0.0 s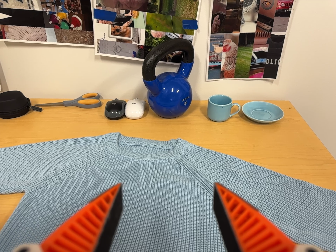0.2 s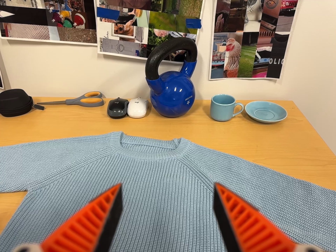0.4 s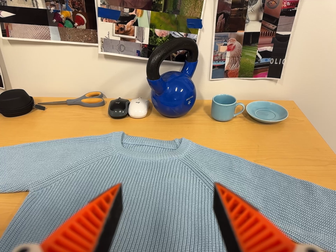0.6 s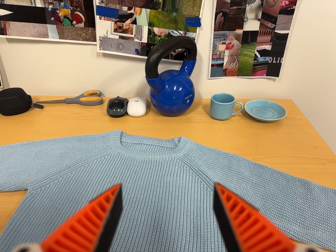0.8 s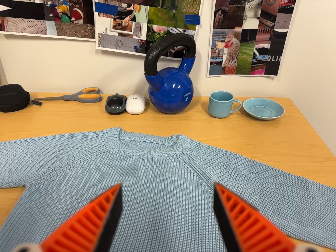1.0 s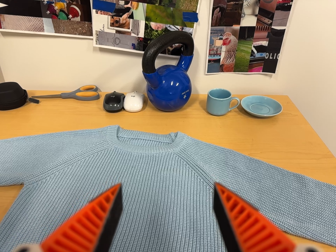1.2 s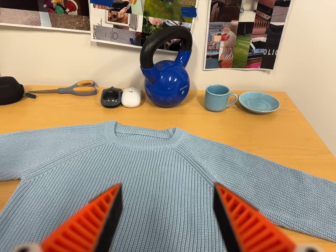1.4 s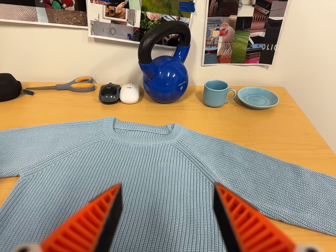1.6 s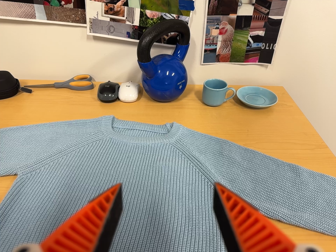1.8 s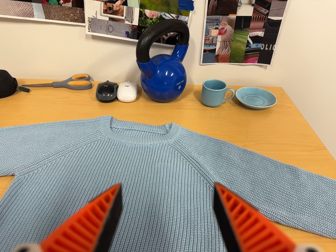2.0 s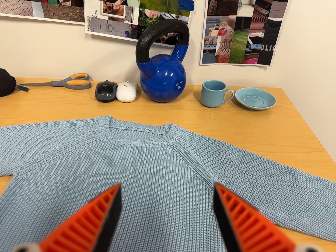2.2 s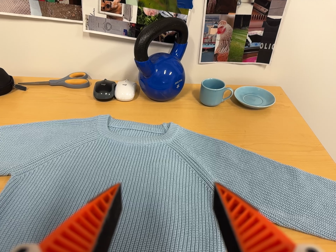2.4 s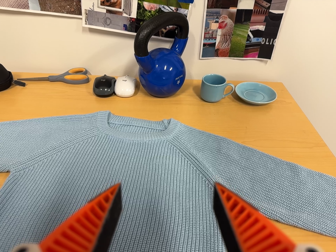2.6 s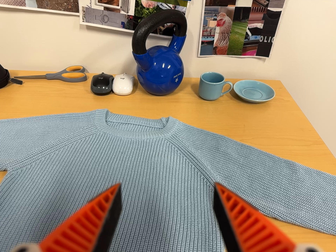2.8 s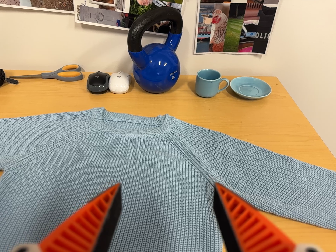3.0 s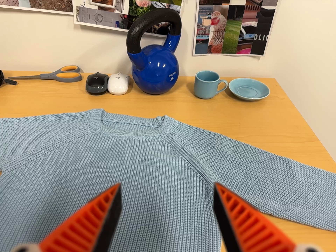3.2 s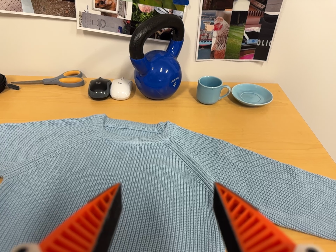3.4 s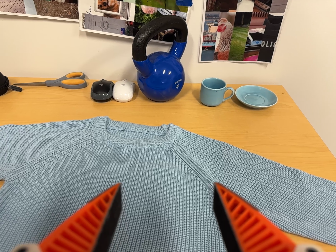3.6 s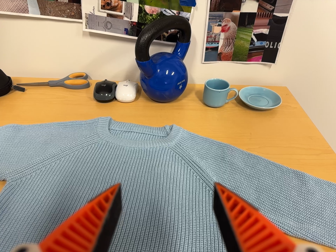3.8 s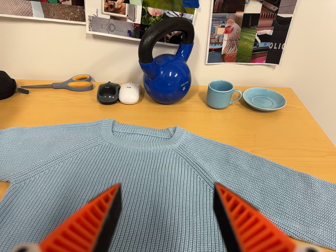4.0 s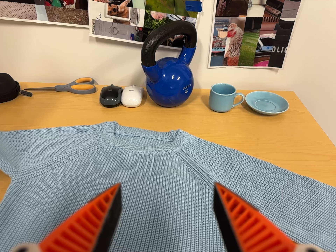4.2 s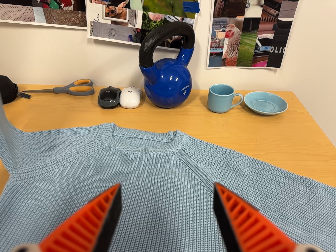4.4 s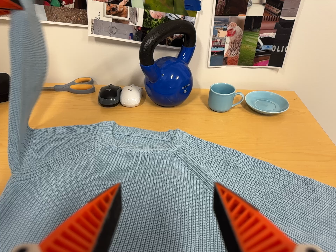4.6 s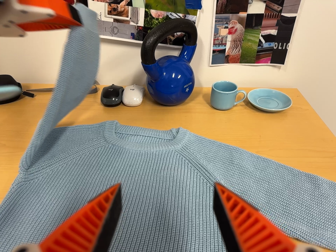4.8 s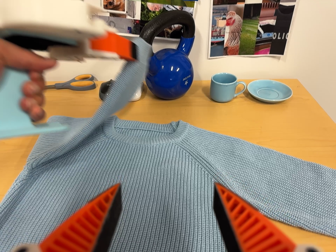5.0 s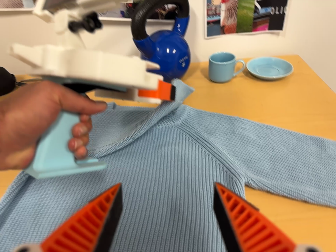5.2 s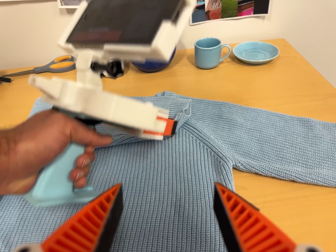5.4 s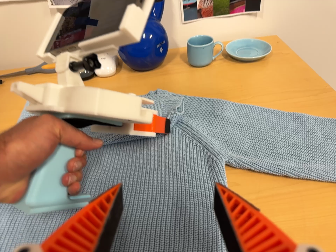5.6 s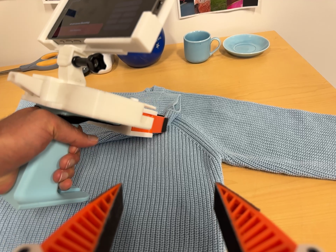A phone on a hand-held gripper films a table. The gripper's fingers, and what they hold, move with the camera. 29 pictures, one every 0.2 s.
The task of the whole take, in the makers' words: left arm across.
0.0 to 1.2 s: The camera shifts only a little, or ends up much as it began.
1.2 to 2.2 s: The camera keeps its place and its aim.
2.2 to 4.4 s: The camera shifts only a little, or ends up much as it began.
4.4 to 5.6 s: The camera travels toward the bottom of its view, about 6 cm, so close, fixed things drift upward. It rolls about its line of sight by about 10 degrees, and the scene rotates counterclockwise.
The film runs forward here.
